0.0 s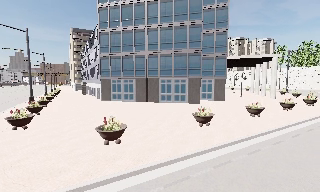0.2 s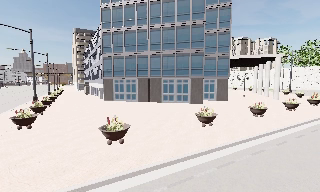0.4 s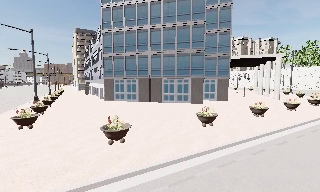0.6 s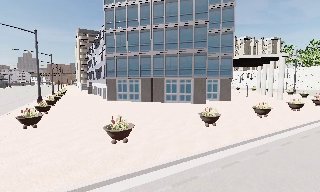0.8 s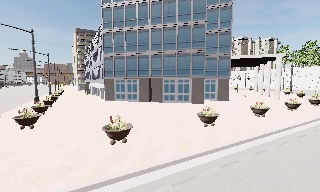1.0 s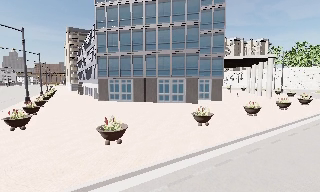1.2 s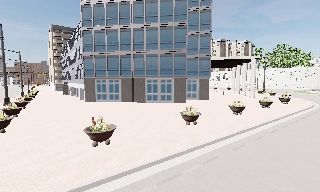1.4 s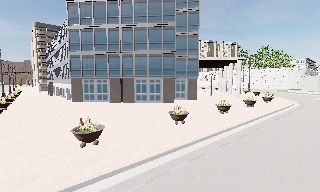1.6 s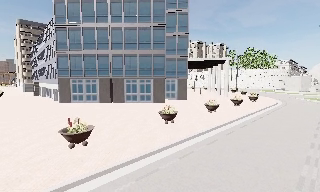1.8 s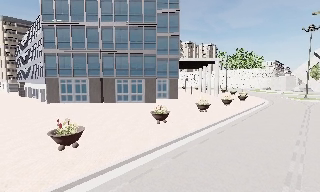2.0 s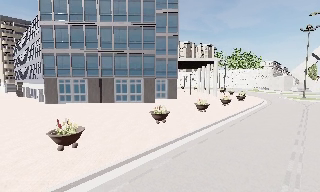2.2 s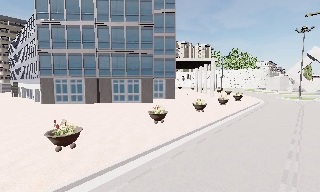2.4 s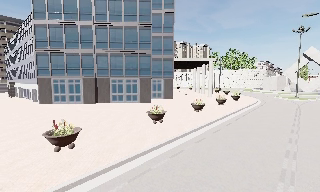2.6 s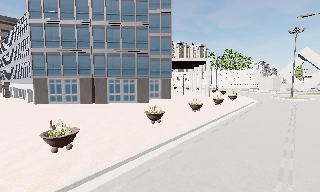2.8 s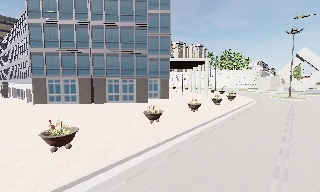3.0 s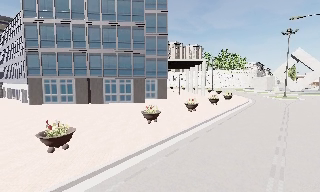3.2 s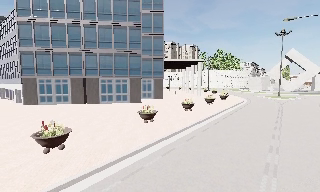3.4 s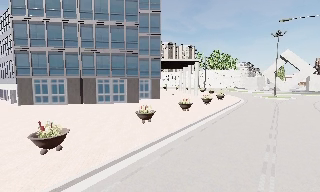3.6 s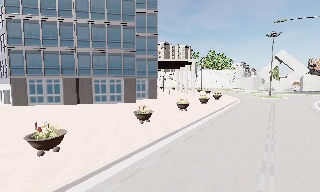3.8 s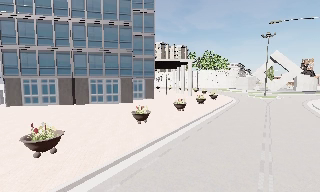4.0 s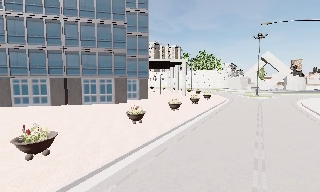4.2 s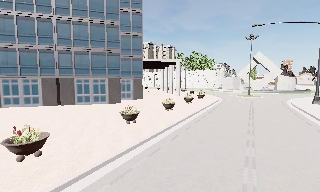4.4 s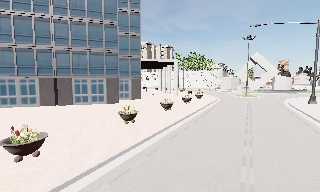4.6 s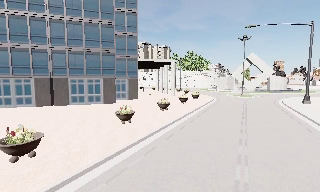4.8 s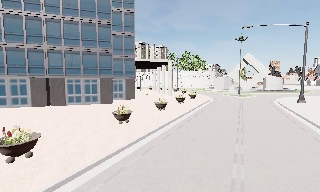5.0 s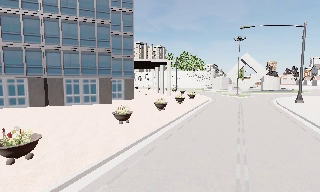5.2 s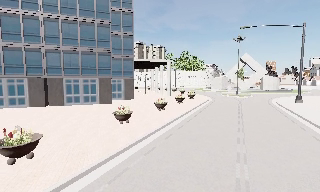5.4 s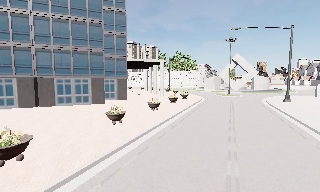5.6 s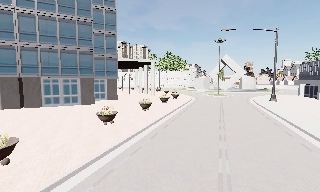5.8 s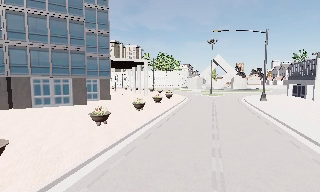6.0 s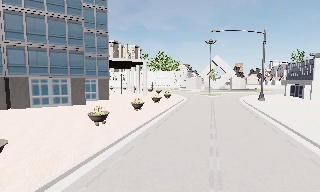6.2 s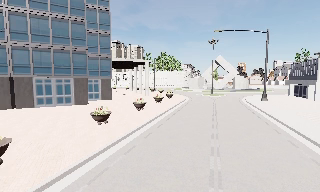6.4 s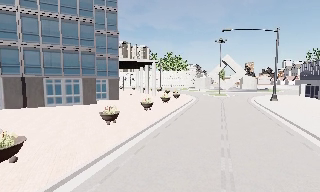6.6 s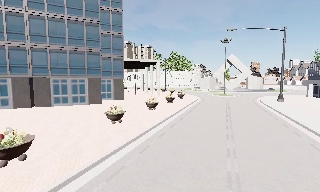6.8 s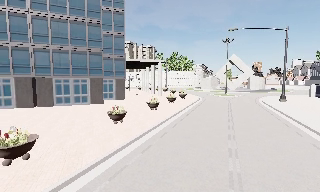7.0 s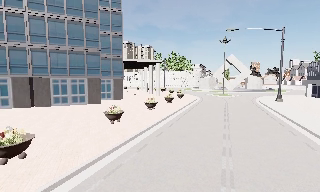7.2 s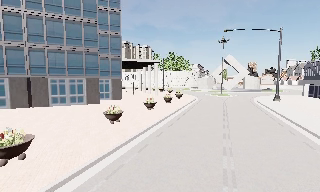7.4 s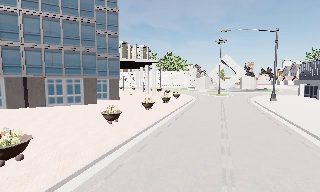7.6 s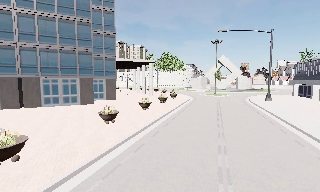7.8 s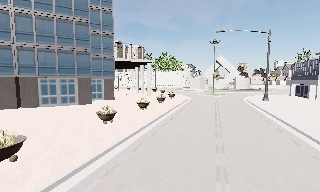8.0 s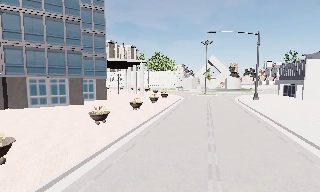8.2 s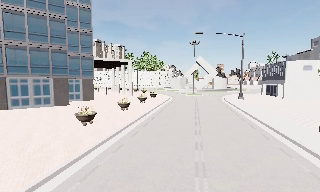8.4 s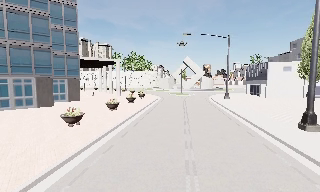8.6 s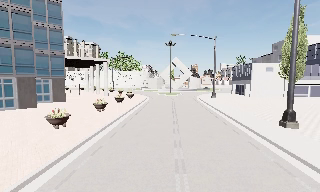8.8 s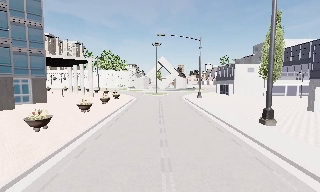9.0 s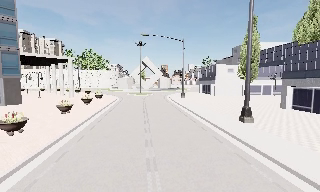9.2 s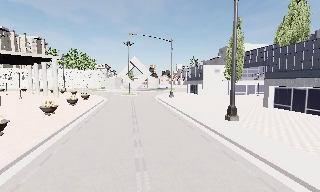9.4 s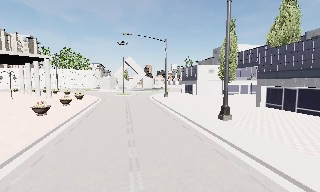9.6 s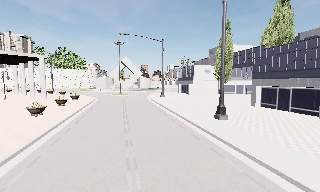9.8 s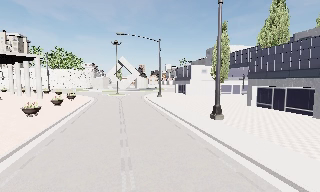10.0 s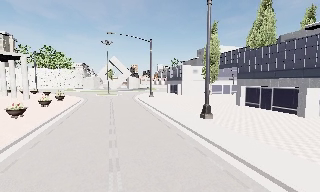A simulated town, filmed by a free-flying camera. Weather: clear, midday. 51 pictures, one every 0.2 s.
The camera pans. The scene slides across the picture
to the left.
The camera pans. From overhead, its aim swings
clockwise.
0.0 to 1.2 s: The camera shifts only a little, or ends up much as it began.
1.2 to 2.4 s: The camera swings to its right by about 15 degrees, and the scene slides to the left.
2.4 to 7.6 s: The camera swings to its right by about 20 degrees, and the scene slides to the left. It travels to its left and backward, about 1 m.
7.6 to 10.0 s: The scene slides to the left, as the camera pans about 35 degrees to its right.
The film runs backward here.
